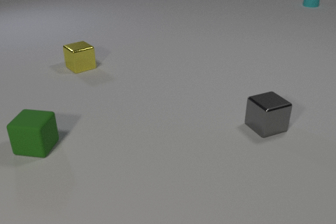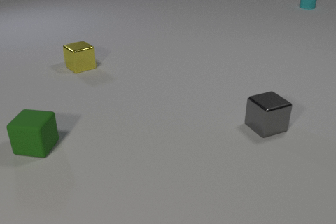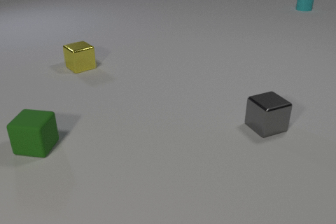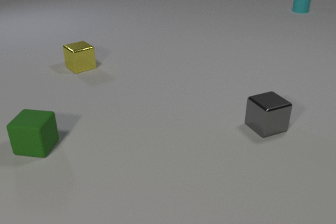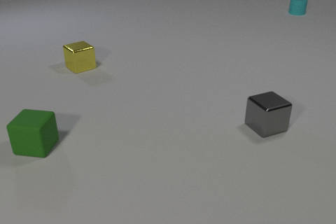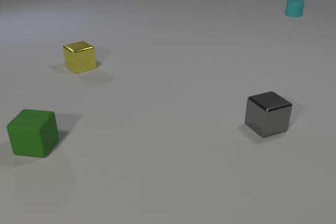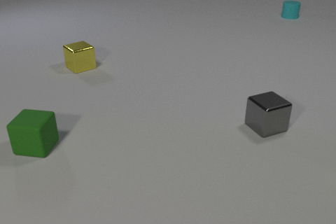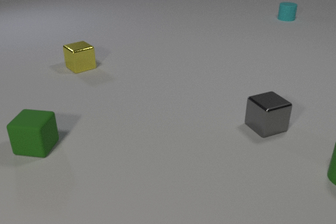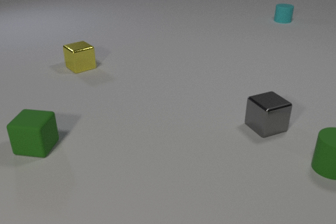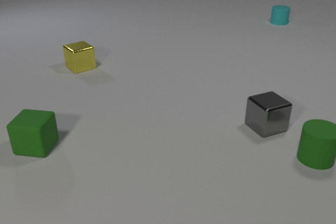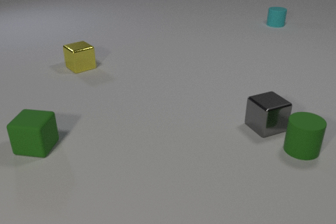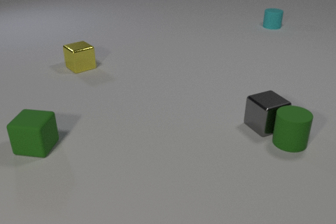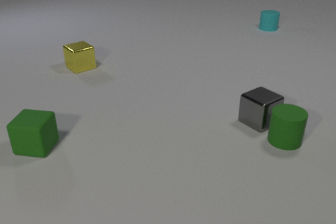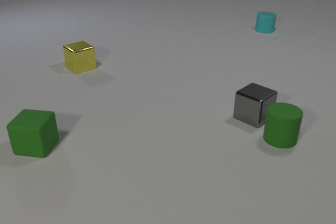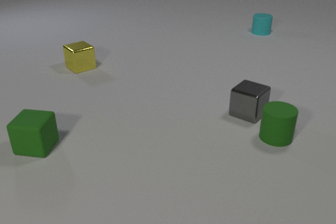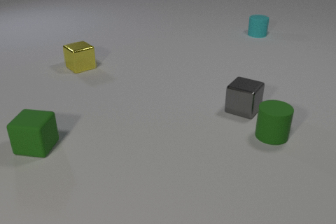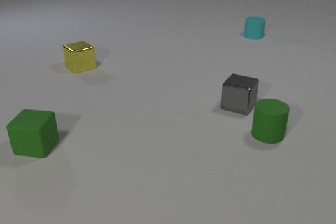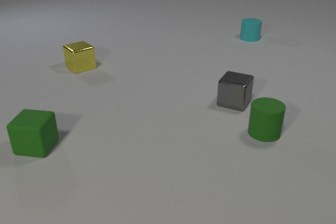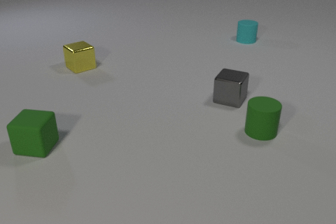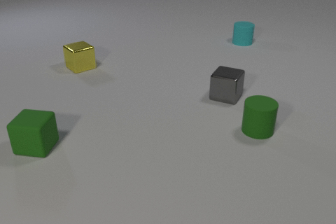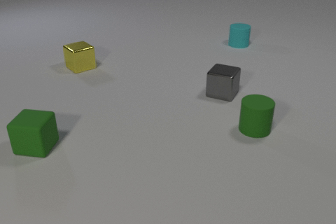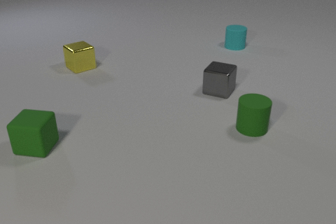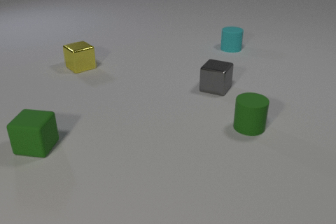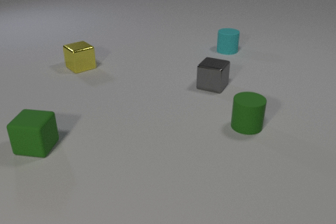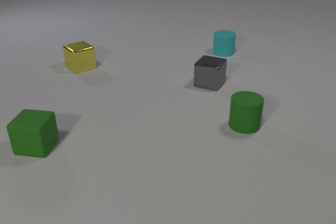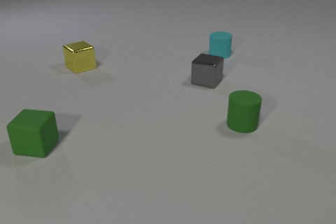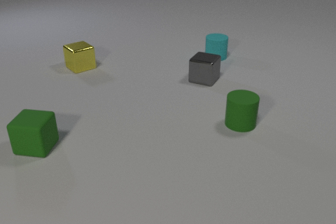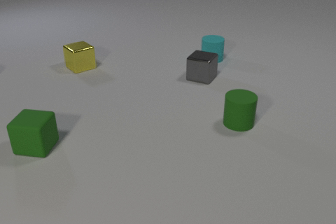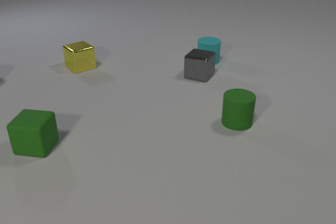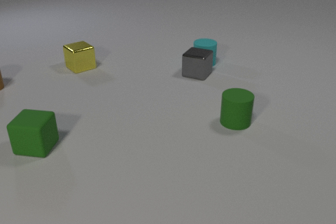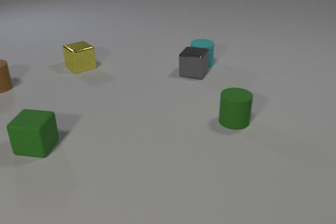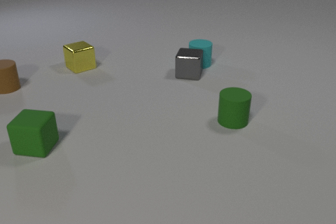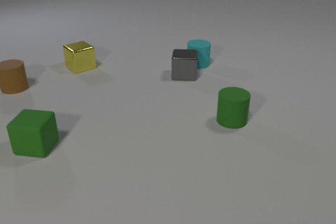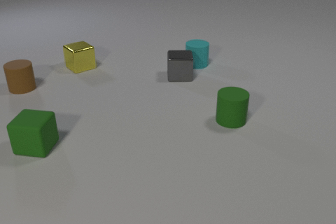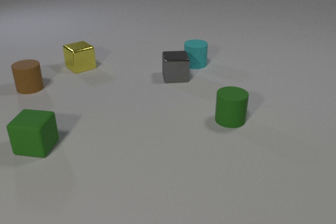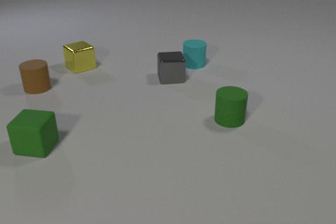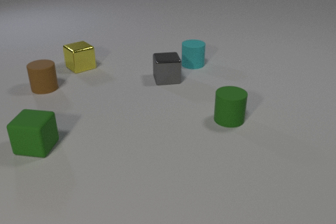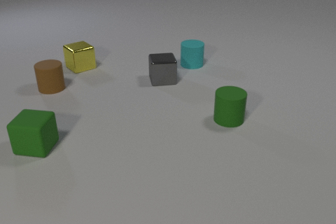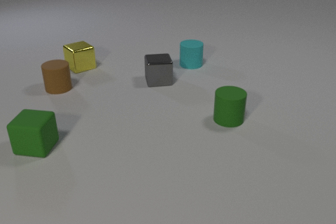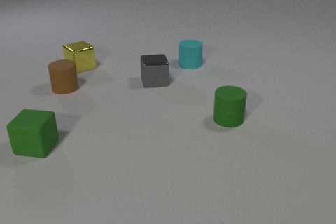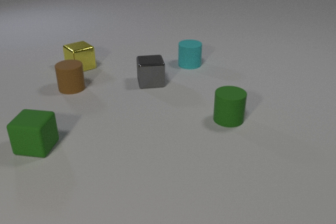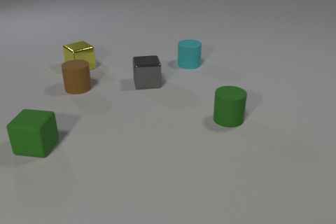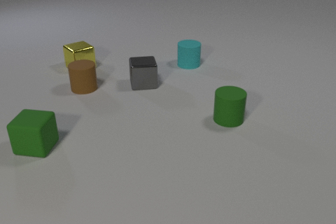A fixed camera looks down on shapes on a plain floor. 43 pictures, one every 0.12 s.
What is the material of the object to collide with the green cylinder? metal.
What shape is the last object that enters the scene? cylinder.
How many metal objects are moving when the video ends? 1.
0.00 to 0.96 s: The green rubber cylinder comes in at the right edge, slides to the left and away from the camera. The cyan rubber cylinder slides toward the camera and to the left.
0.96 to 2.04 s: The green rubber cylinder slides to the left and away from the camera. The gray metal cube slides away from the camera and to the left, spins counterclockwise seen from above by about 45 degrees, its near face sliding to the right. The cyan rubber cylinder slides toward the camera and to the left. The green rubber cylinder and the gray metal cube collide.
2.04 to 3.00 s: The green rubber cylinder slides to the left and away from the camera. The gray metal cube slides away from the camera and to the left. The cyan rubber cylinder slides toward the camera and to the left.
3.00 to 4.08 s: The green rubber cylinder slides to the left and away from the camera. The gray metal cube slides to the left, spins so that its near face slides to the right, counterclockwise seen from above. The cyan rubber cylinder slides toward the camera and to the left. The brown rubber cylinder comes in at the left edge, slides to the right and toward the camera. The gray metal cube and the cyan rubber cylinder collide.
4.08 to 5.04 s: The gray metal cube slides to the left and toward the camera. The cyan rubber cylinder slides to the left. The brown rubber cylinder slides to the right.
